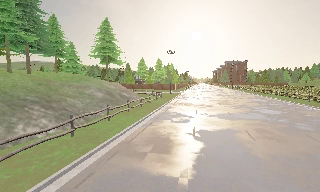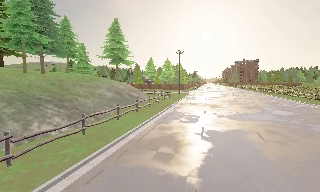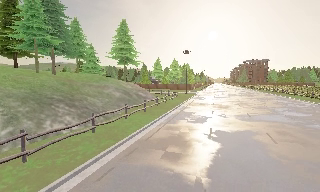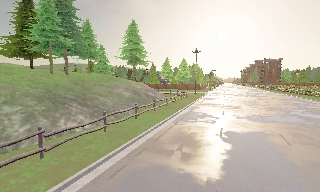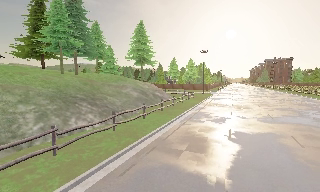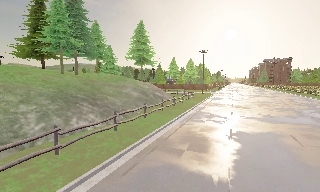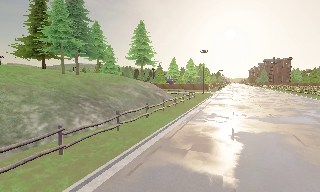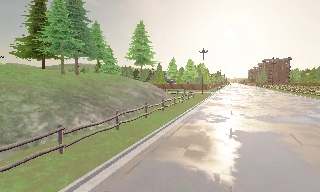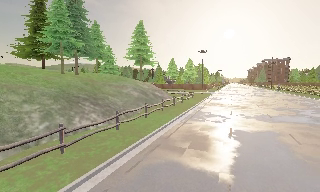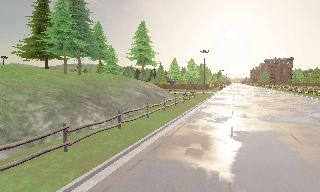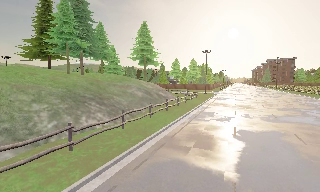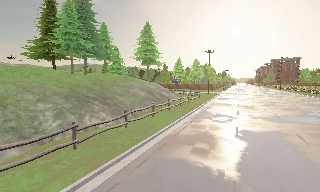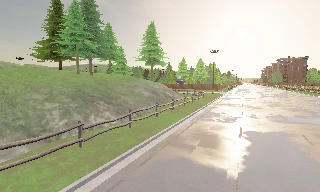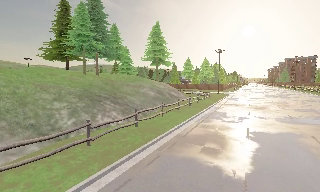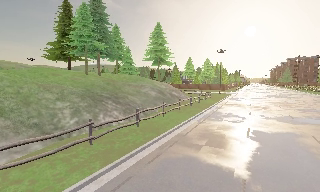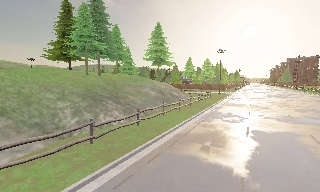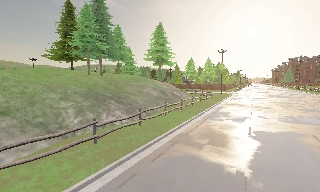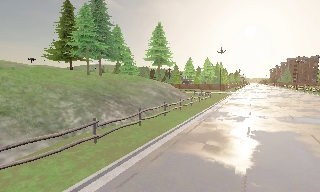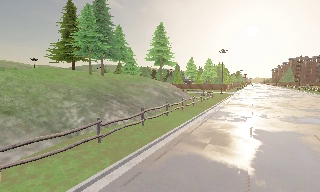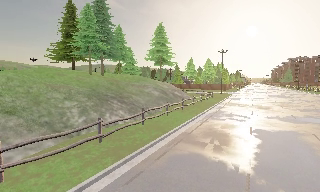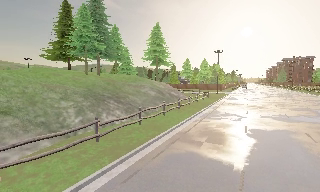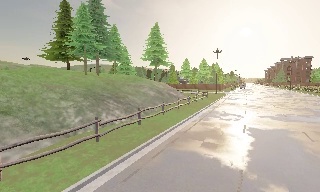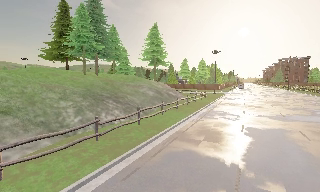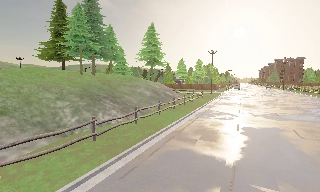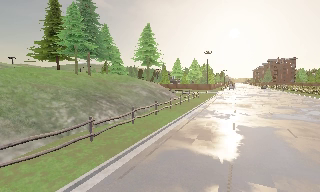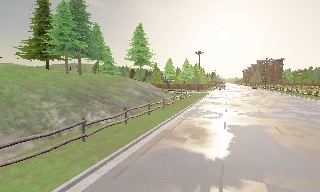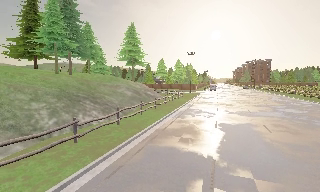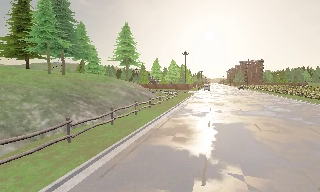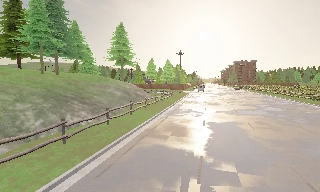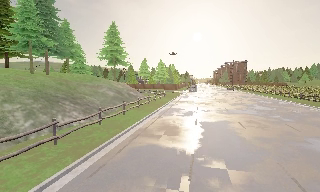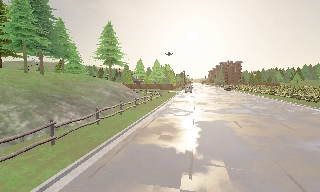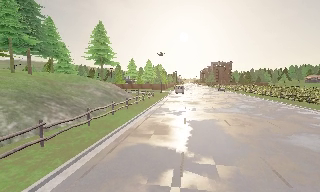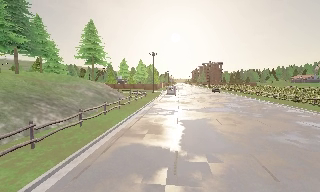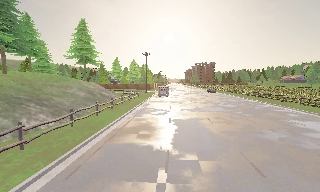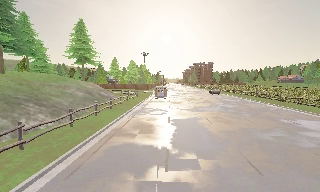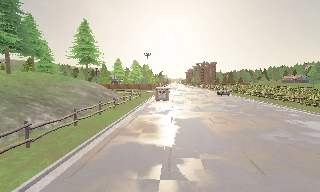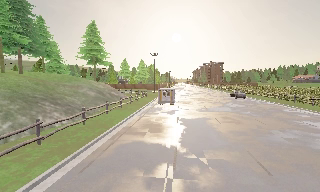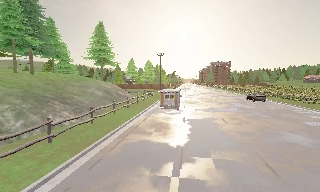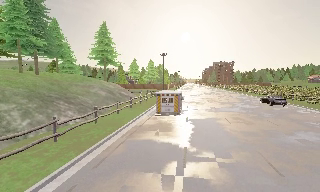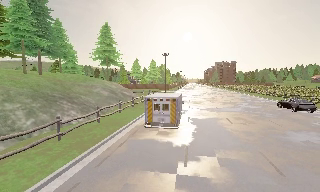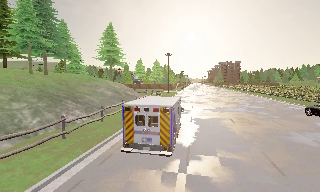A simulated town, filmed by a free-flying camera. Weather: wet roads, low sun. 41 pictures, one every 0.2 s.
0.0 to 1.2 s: The camera pans to its left, which is counterclockwise from overhead, by about 10 degrees. It travels to its left, about 0.5 m, so close, fixed things drift to the right.
1.2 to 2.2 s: The camera shifts only a little, or ends up much as it began.
2.2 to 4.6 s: The camera travels backward, about 1 m, so what stands in front gets smaller.
4.6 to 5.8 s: The camera pans to its right, which is clockwise from overhead, by about 15 degrees. It travels backward, about 0.5 m, so what stands in front gets smaller.
5.8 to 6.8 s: The camera swings to its right by about 10 degrees, and the scene slides to the left.
6.8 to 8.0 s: The camera travels backward, about 0.5 m, so what stands in front gets smaller.
The film runs backward here.
